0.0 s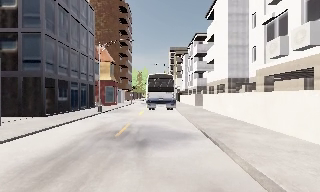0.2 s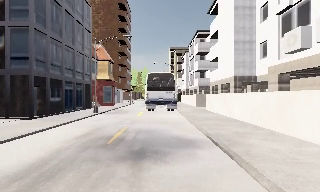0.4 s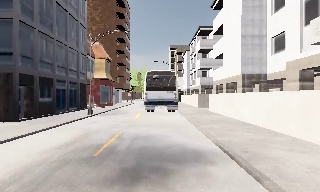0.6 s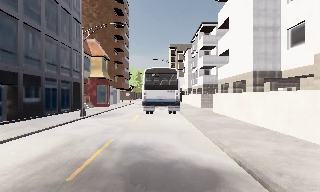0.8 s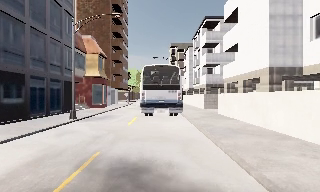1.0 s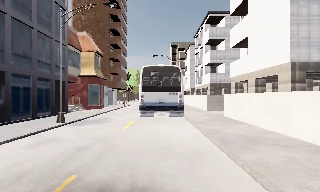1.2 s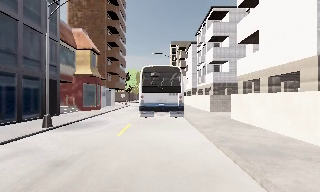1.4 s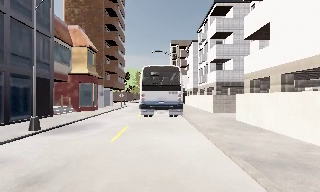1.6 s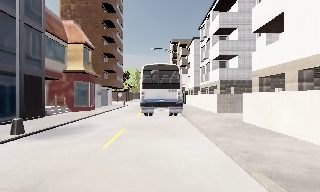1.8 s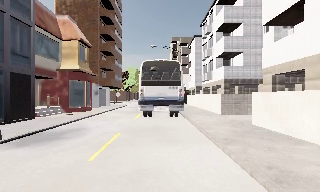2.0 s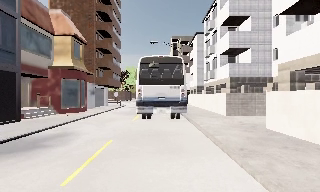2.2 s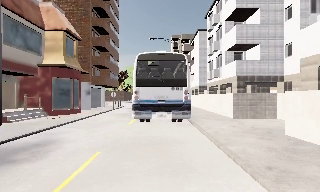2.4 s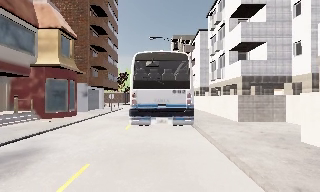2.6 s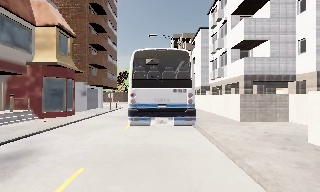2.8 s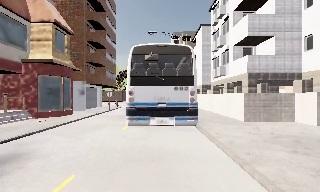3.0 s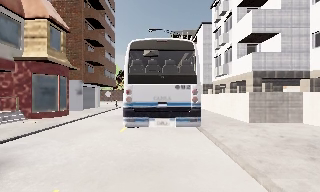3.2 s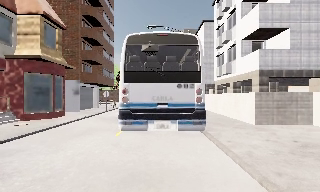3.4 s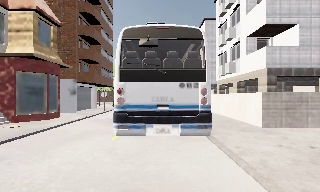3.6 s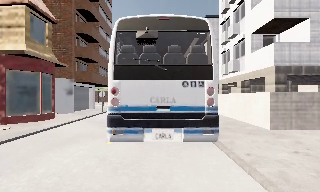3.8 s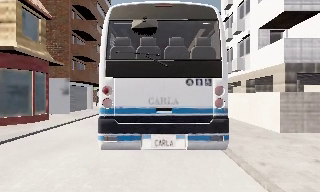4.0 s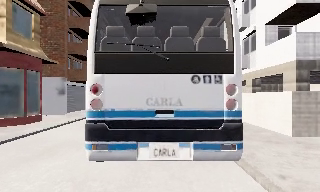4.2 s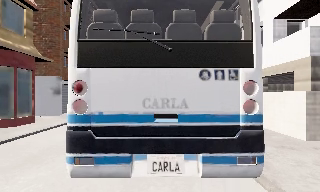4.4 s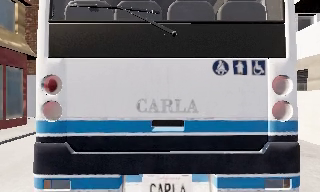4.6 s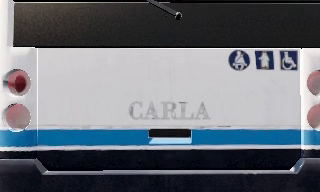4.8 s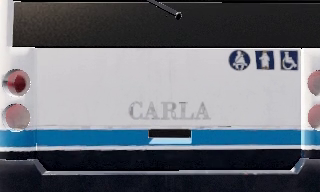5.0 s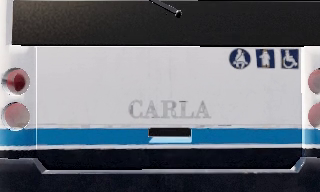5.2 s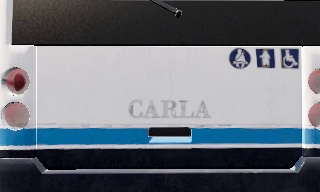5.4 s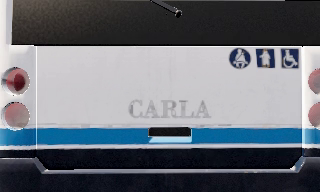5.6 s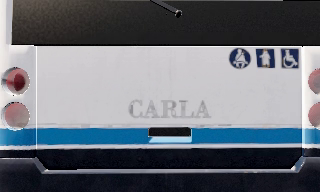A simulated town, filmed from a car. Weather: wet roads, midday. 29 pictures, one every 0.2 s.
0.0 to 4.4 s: The camera travels forward, about 20 m, so what stands in front looms larger. It loses speed.
4.4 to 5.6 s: The camera shifts only a little, or ends up much as it began.
The film runs forward here.
